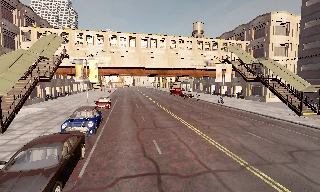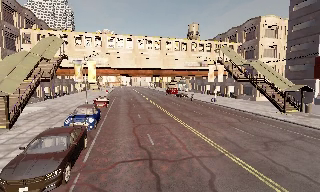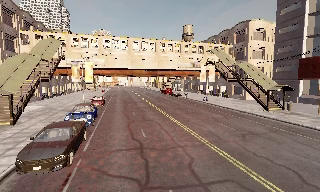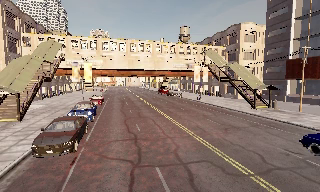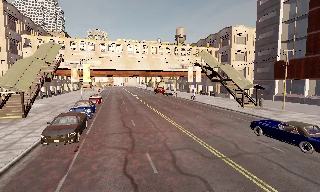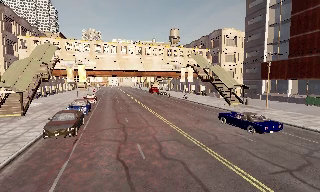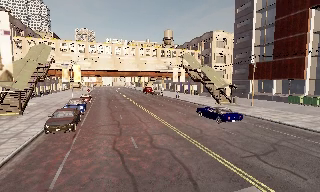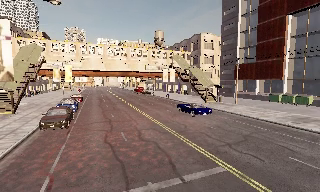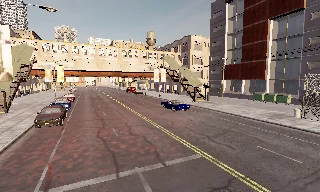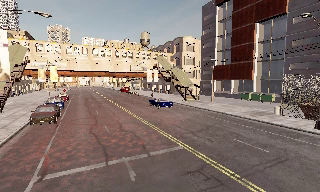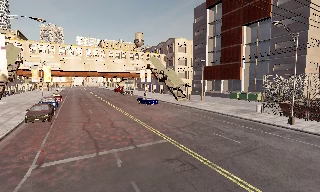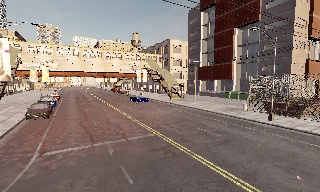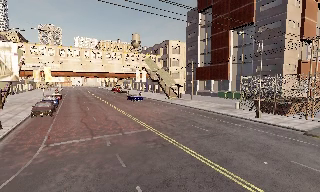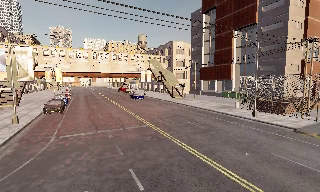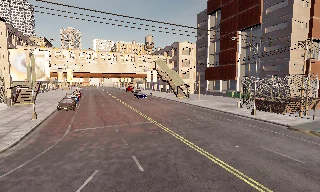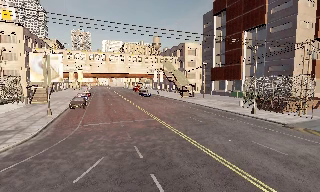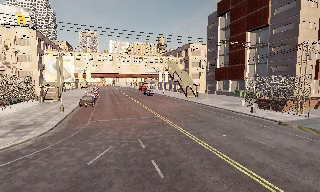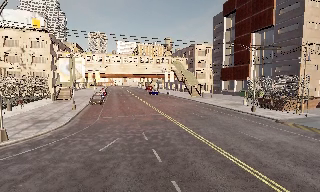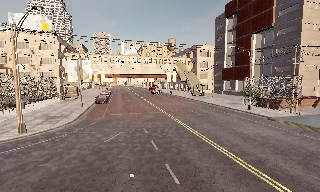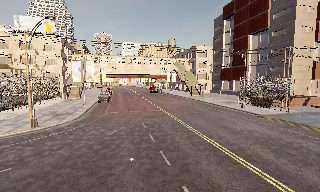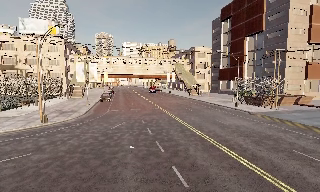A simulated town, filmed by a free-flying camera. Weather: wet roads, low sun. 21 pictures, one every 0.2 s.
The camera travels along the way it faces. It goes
backward.
0.0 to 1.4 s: The camera swings to its right by about 10 degrees, and the scene slides to the left. It travels backward, about 9 m, so what stands in front gets smaller.
1.4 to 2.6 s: The camera travels backward and to its right, about 7 m, so what stands in front gets smaller.
2.6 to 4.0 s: The camera pans to its left, which is counterclockwise from overhead, by about 10 degrees. It travels backward, about 9 m, so what stands in front gets smaller.
The film runs forward here.
